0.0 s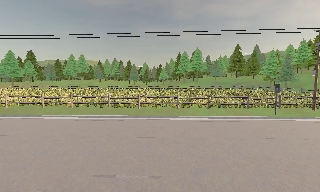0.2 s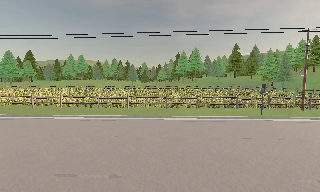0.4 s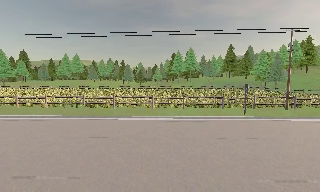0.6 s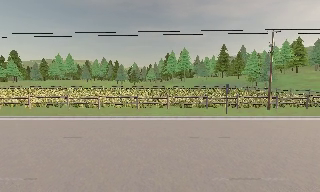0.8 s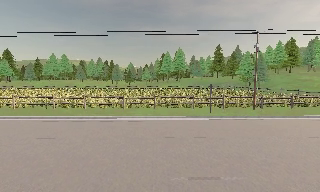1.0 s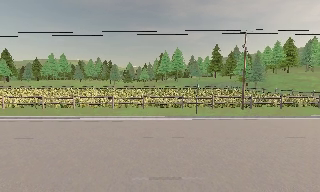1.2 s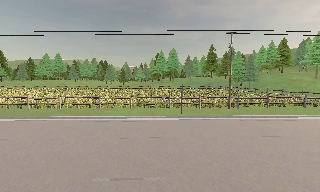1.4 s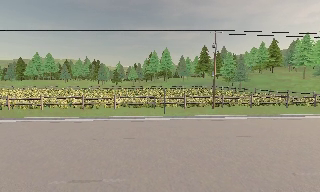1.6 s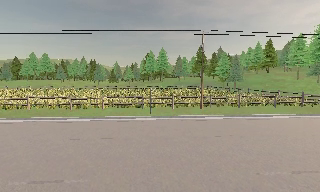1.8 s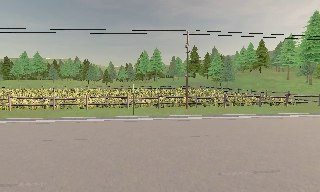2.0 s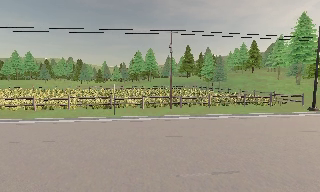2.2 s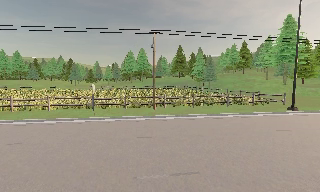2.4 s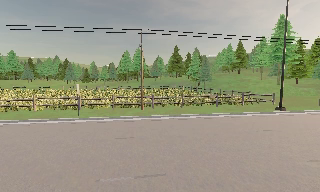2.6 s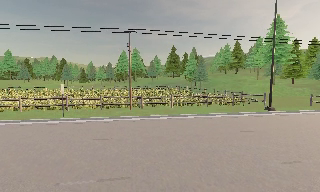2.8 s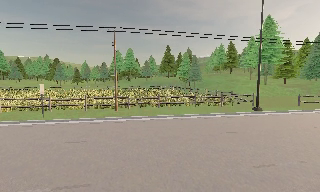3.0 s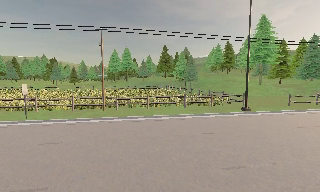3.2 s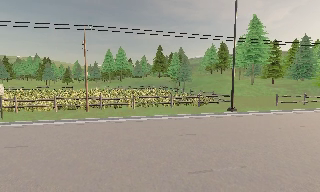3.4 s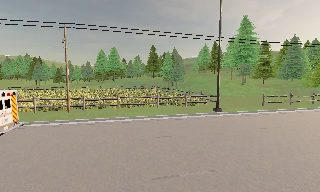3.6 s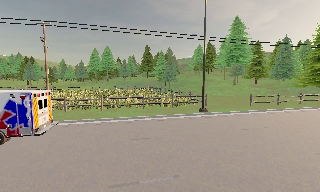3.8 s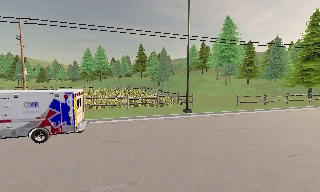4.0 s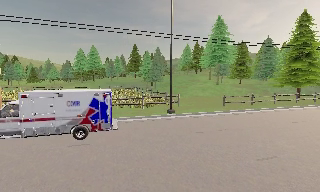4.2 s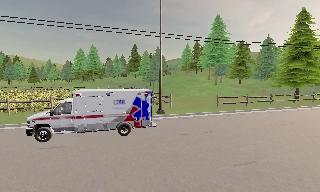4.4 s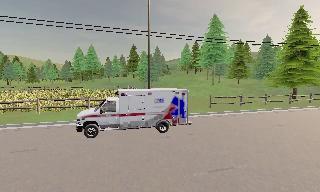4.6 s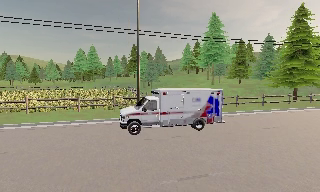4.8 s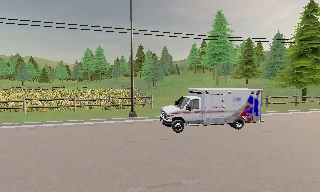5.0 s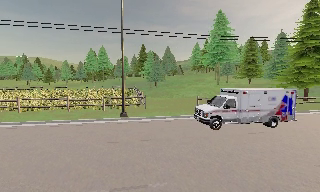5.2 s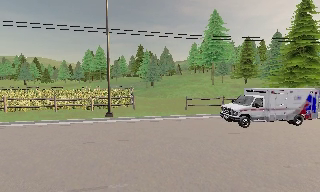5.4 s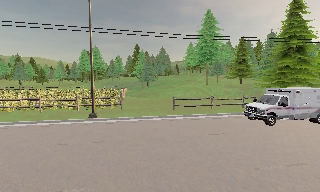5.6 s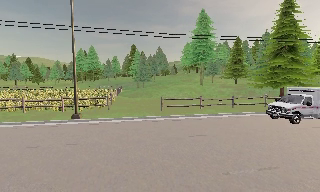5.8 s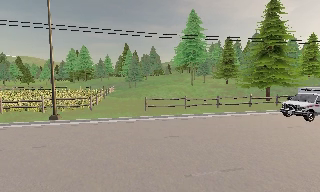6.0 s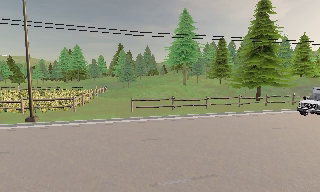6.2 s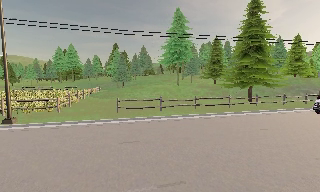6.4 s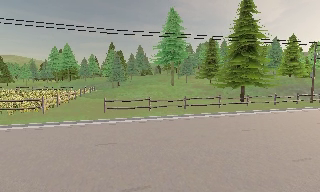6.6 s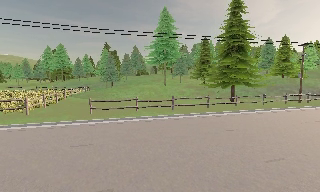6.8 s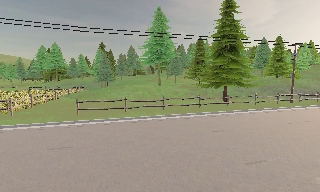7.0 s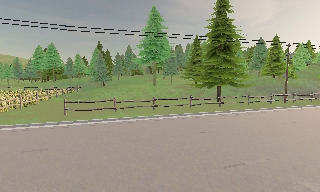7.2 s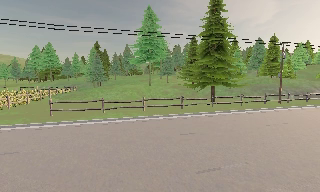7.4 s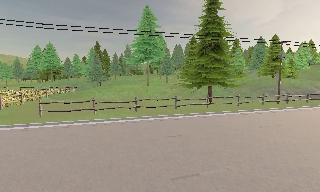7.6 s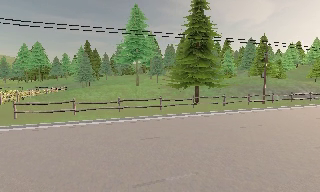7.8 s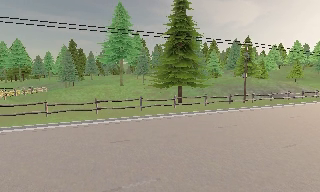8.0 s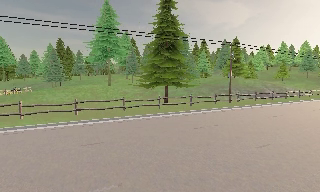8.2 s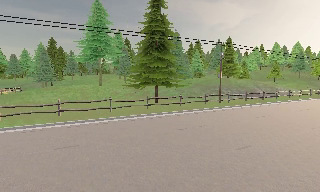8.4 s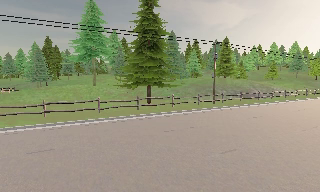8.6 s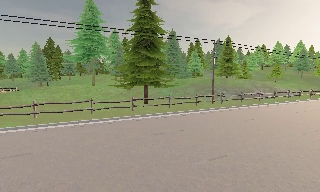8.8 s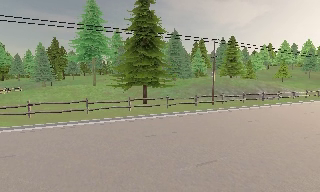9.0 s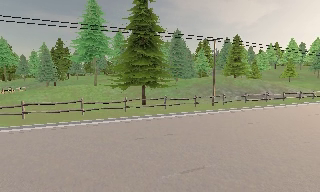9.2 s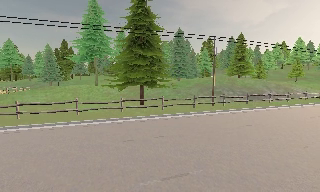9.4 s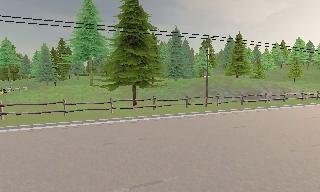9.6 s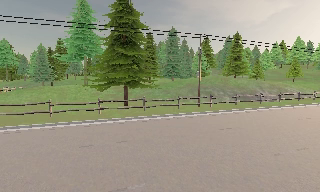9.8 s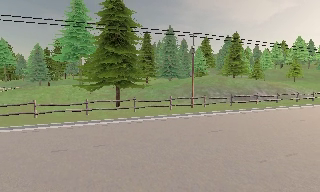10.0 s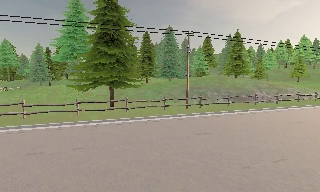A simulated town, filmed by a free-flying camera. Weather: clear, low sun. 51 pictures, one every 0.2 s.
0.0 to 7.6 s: The camera pans to its right, which is clockwise from overhead, by about 20 degrees. It travels to its right, about 40 m, so close, fixed things drift to the left.
7.6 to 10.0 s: The camera travels to its right and forward, about 11 m, so close, fixed things drift to the left.
The film runs backward here.
